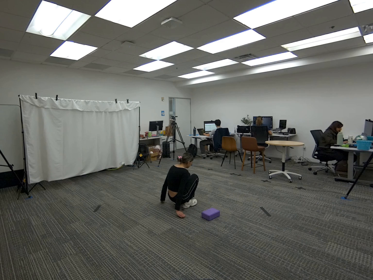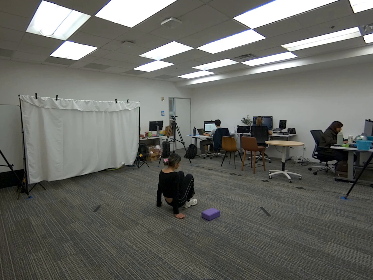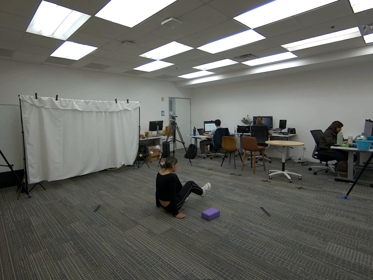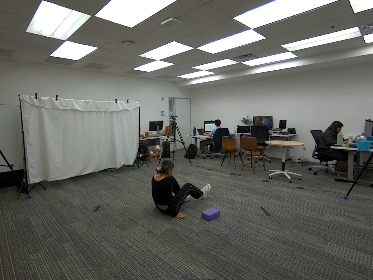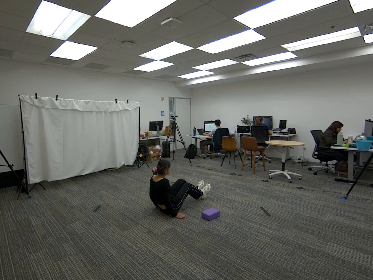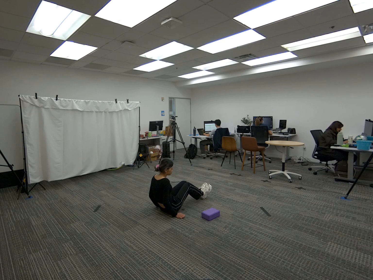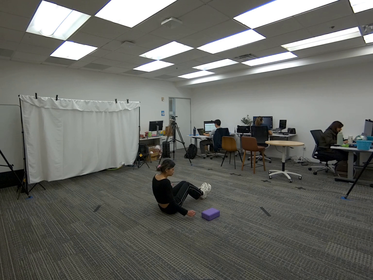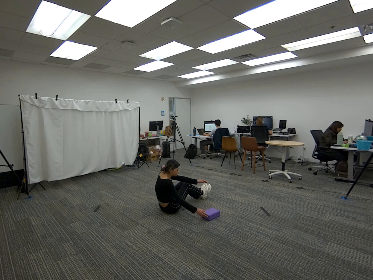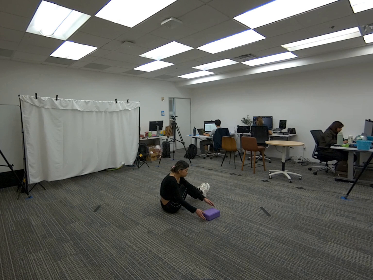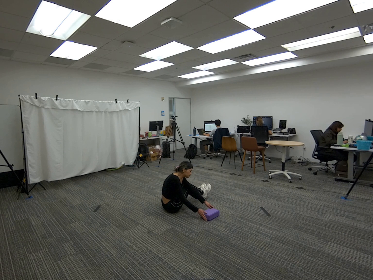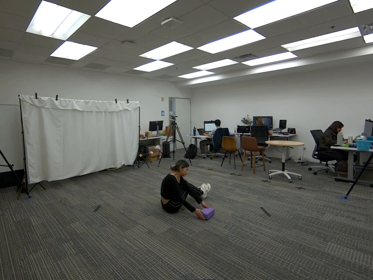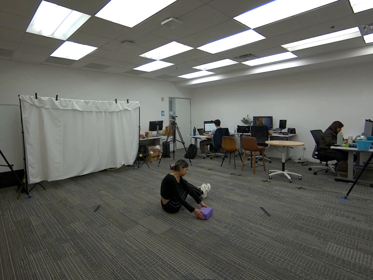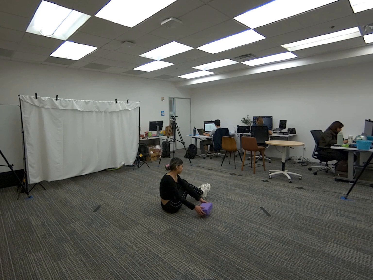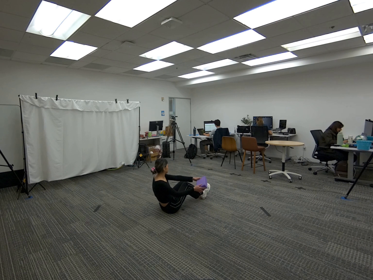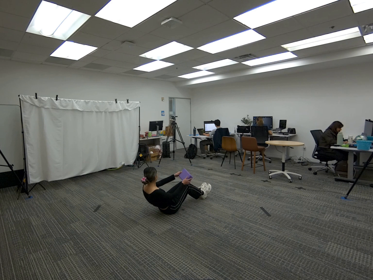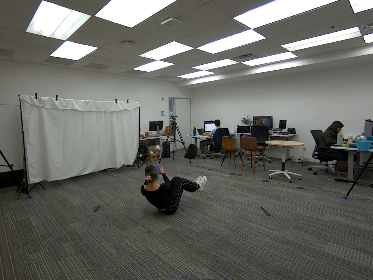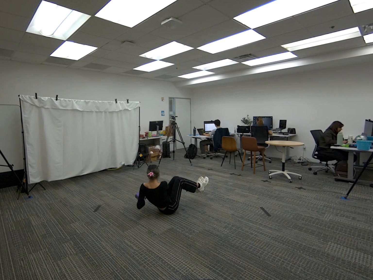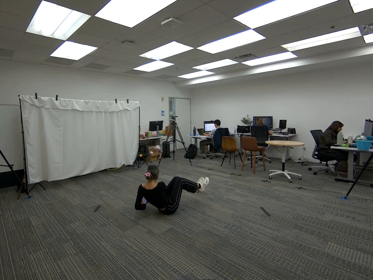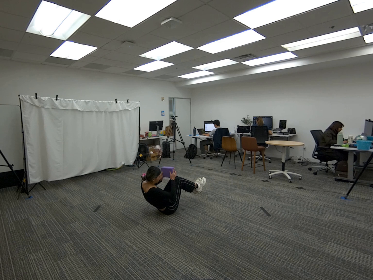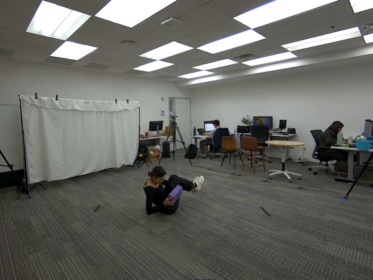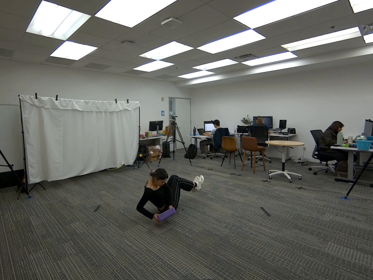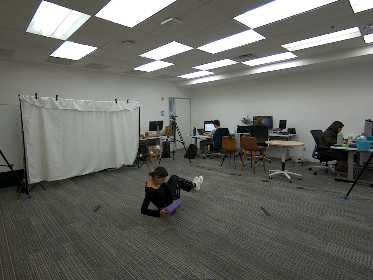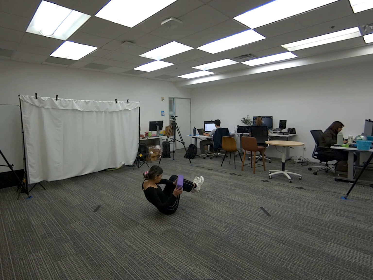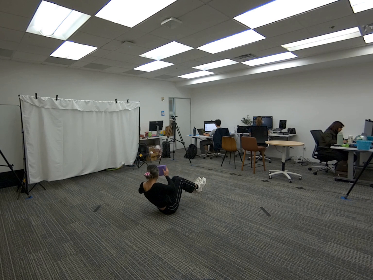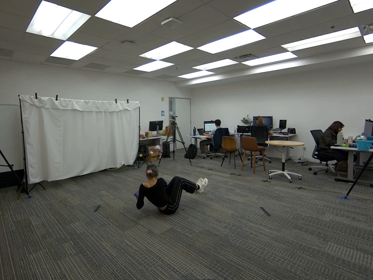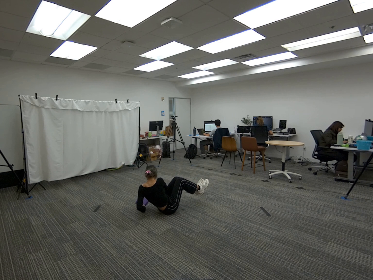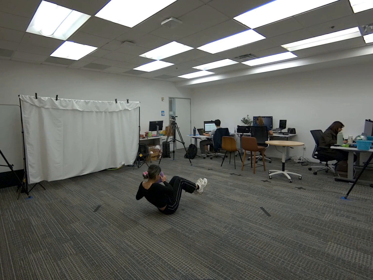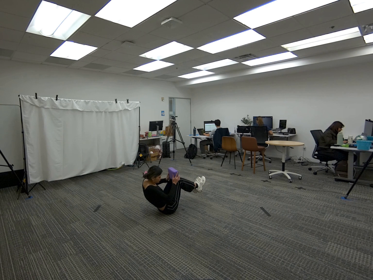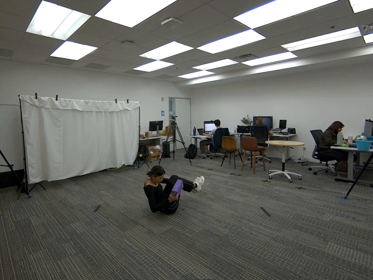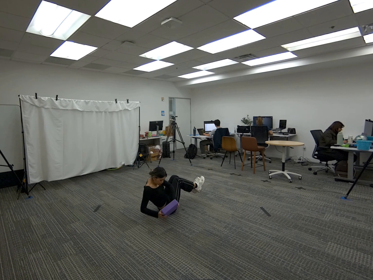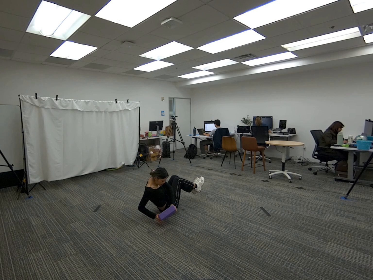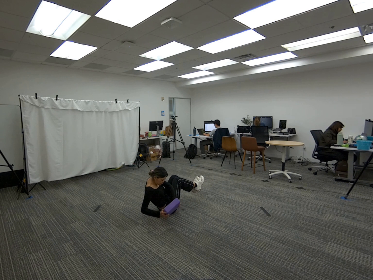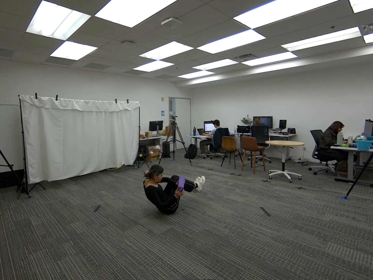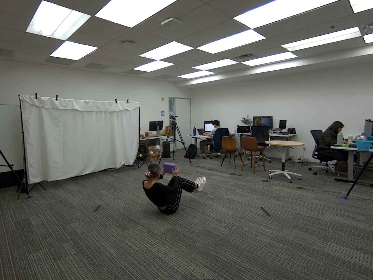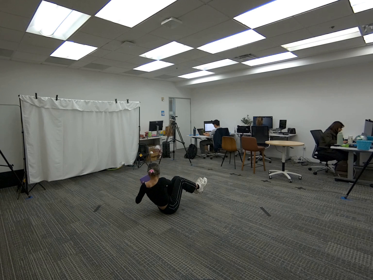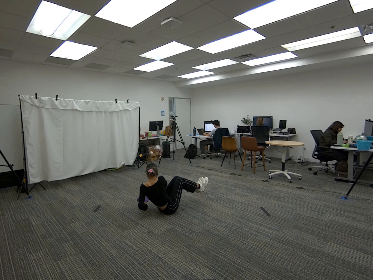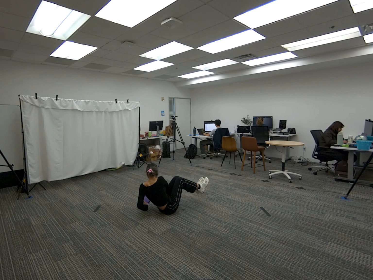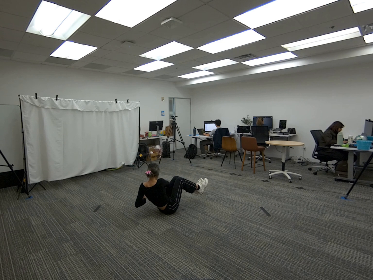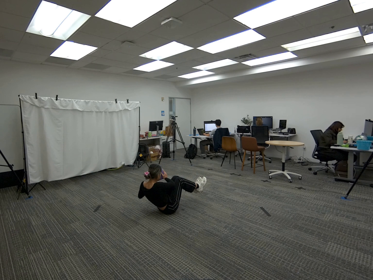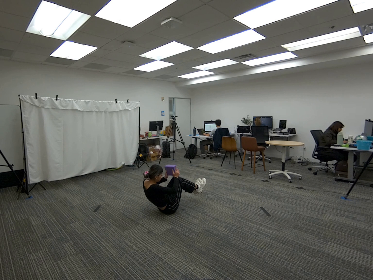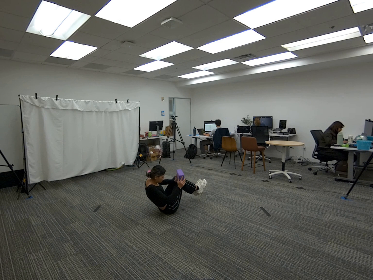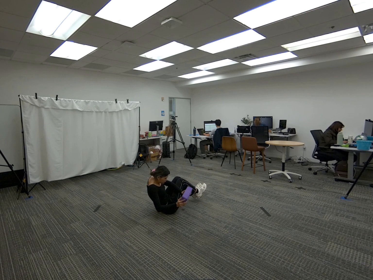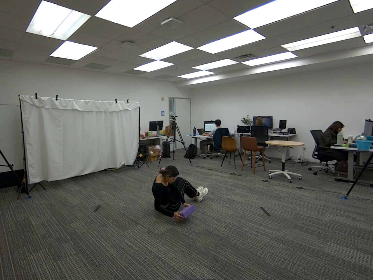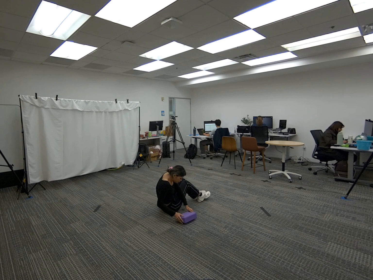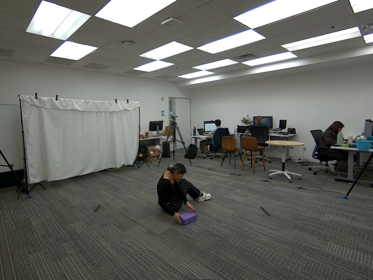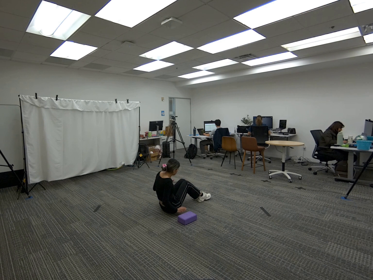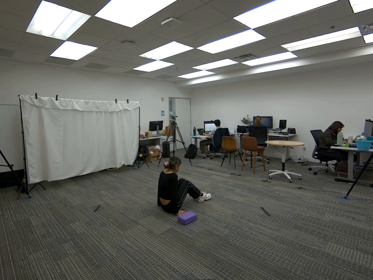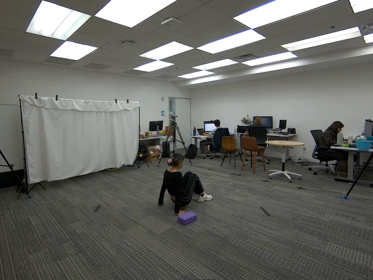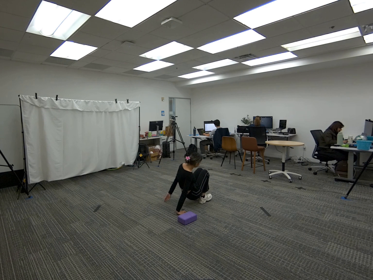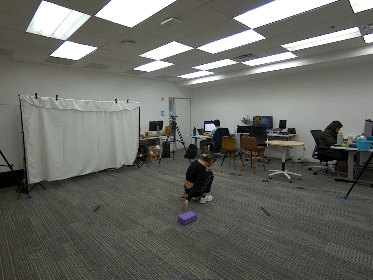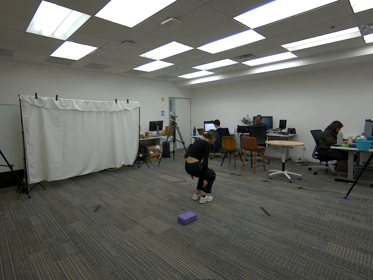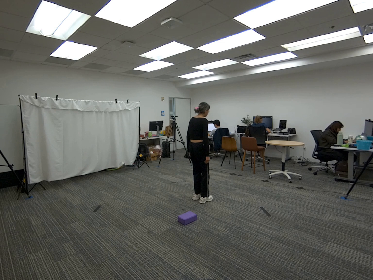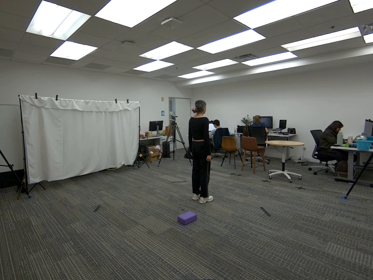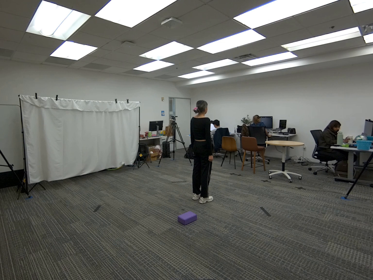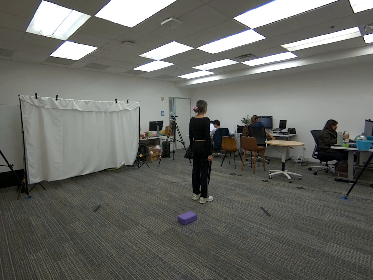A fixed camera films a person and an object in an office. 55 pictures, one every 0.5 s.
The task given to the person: Get into a seated position and grab the yoga block on your side and using both hands to hold the yoga block proceed to perform a russian twist. Place the yoga block on the ground when complete.
